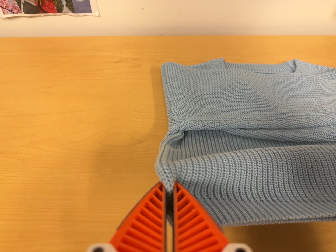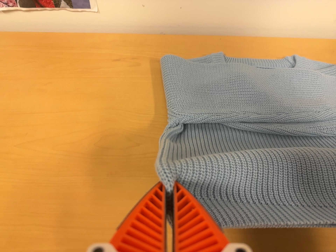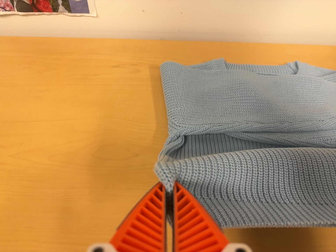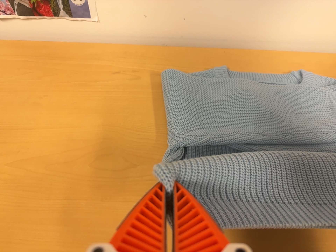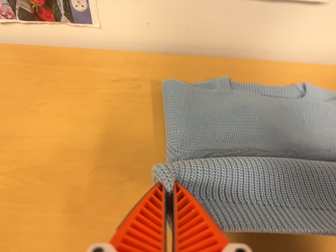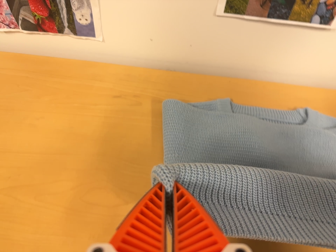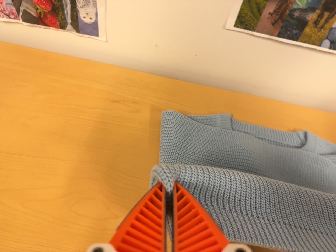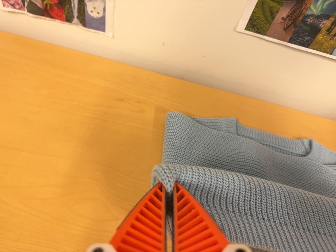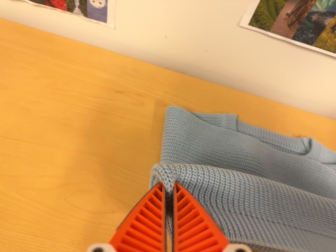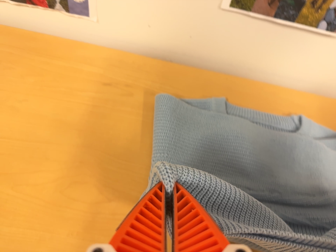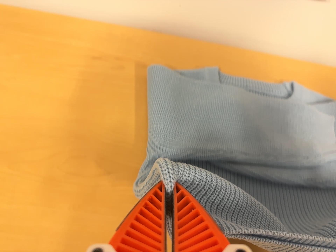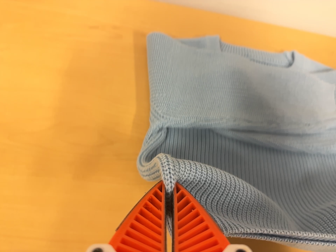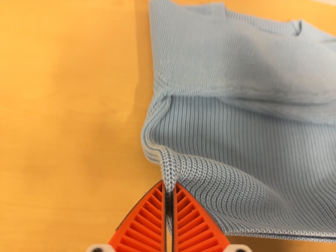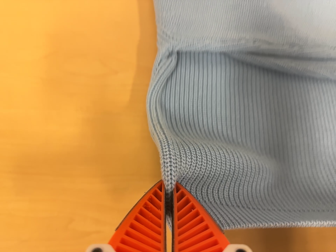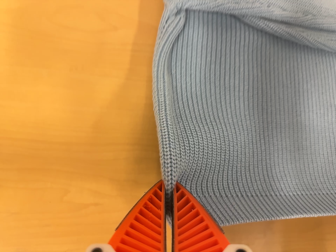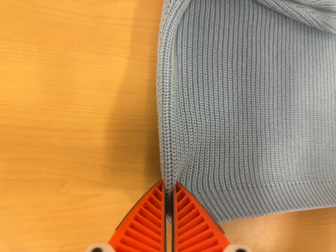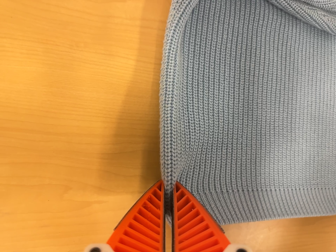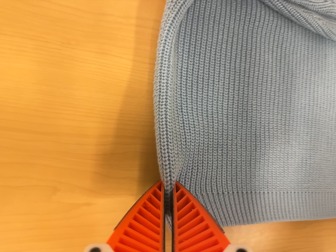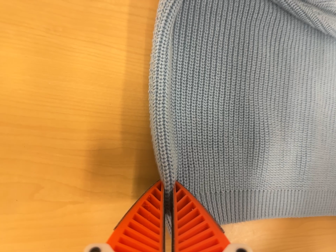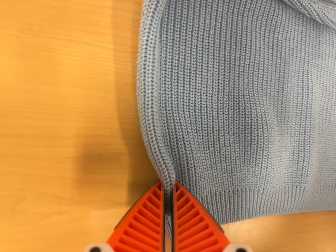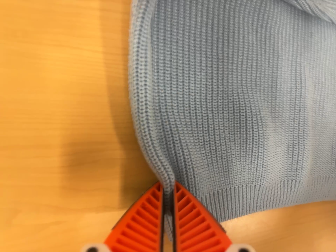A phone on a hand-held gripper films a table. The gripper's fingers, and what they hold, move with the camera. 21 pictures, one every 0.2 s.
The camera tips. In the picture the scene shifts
upward.
0.0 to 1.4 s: The camera travels toward the top of its view and forward, about 14 cm, so close, fixed things drift downward. It rolls about its line of sight by about 15 degrees, and the scene rotates clockwise.
1.4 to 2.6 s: The camera travels toward the bottom of its view and forward, about 12 cm, so close, fixed things drift upward. Its aim tips toward the bottom of its view by about 20 degrees, and the scene shifts upward. It rolls about its line of sight by about 10 degrees, and the scene rotates counterclockwise.
2.6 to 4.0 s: The scene slides to the left, as the camera pans about 15 degrees to its right. It travels forward and to its left, about 10 cm, so what stands in front looms larger. Its aim tips toward the bottom of its view by about 20 degrees, and the scene shifts upward.
The film runs backward here.
